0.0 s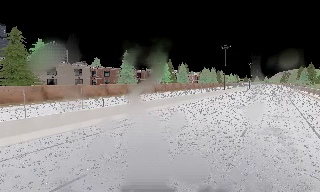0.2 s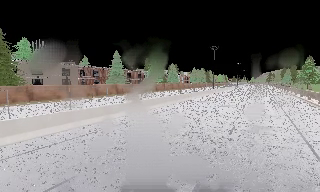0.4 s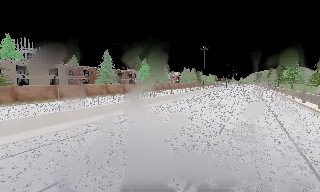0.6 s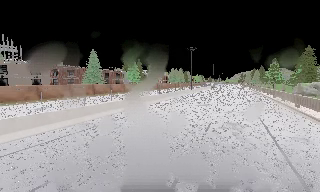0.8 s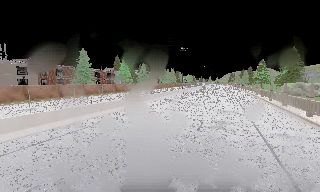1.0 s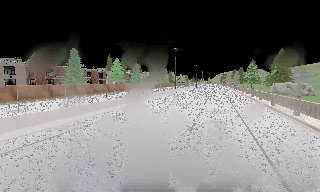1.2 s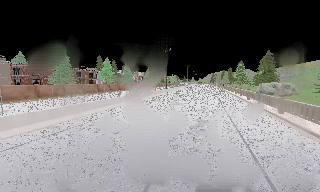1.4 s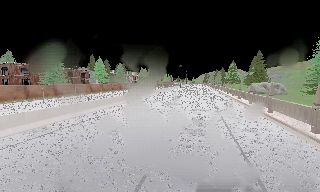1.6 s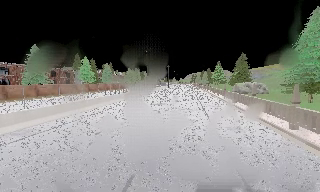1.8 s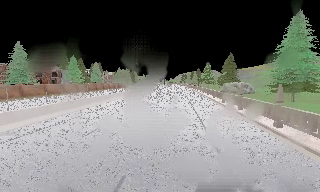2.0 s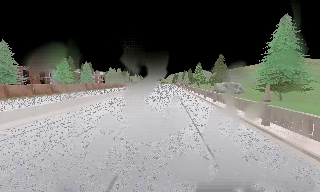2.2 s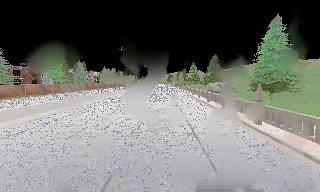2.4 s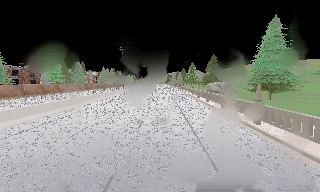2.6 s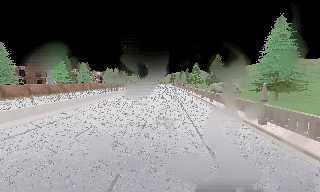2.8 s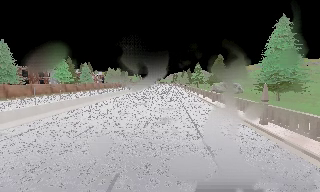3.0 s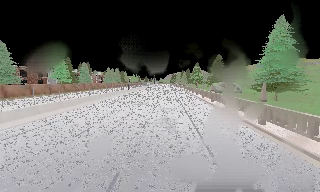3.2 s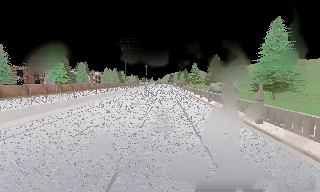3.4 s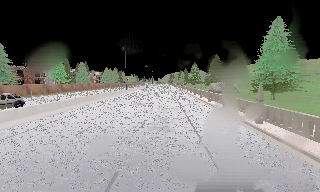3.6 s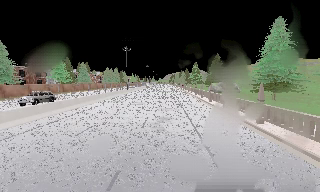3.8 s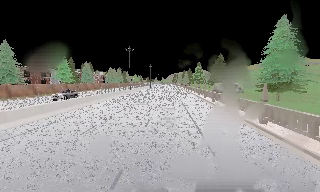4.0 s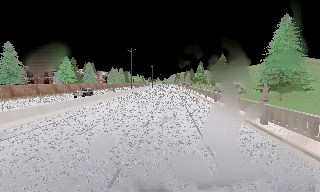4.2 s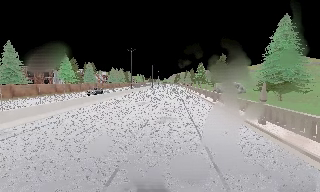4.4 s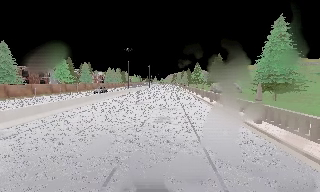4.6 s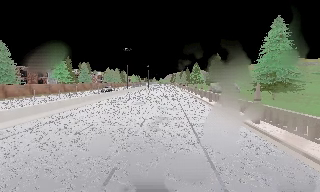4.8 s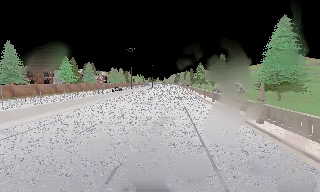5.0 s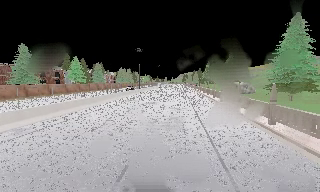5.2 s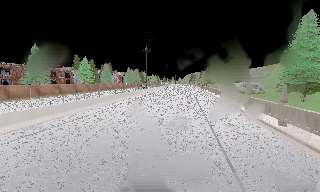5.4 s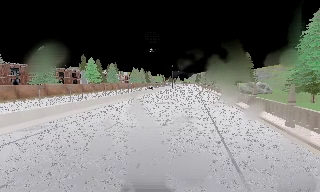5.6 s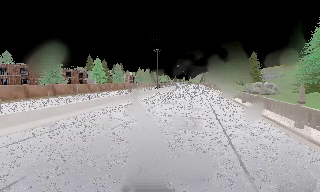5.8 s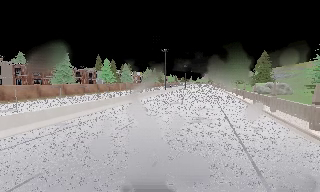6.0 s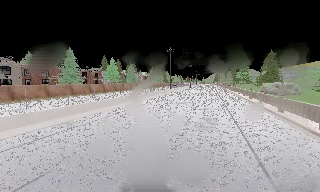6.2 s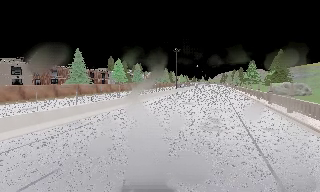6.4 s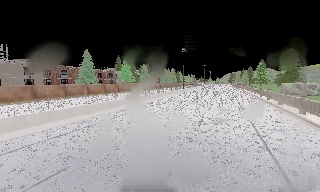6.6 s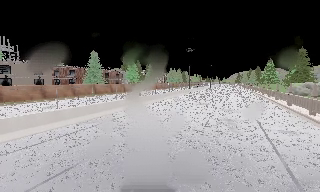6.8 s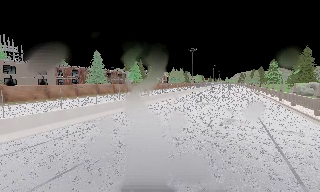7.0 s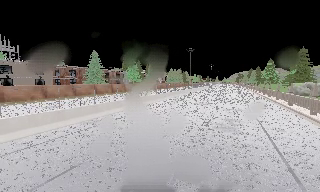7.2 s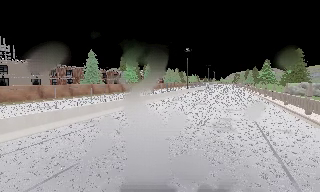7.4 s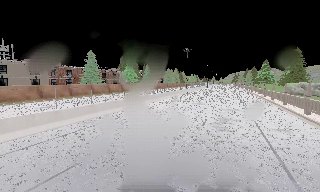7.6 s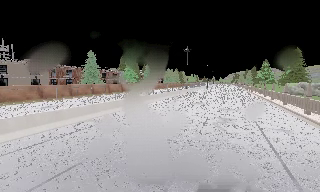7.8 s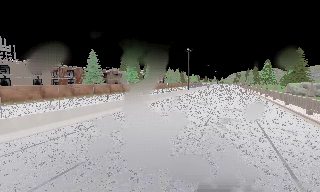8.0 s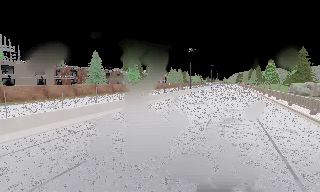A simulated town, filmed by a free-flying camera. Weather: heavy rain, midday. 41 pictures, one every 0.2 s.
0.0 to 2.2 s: The camera pans to its right, which is clockwise from overhead, by about 35 degrees. It travels backward, about 0.5 m.
2.2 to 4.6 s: The camera shifts only a little, or ends up much as it began.
4.6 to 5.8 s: The scene slides to the right, as the camera pans about 15 degrees to its left.
5.8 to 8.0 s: The camera shifts only a little, or ends up much as it began.
The film runs backward here.
